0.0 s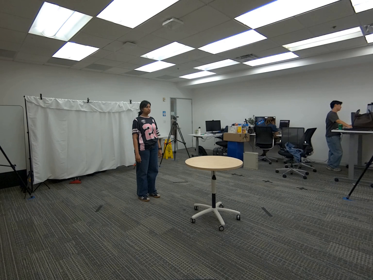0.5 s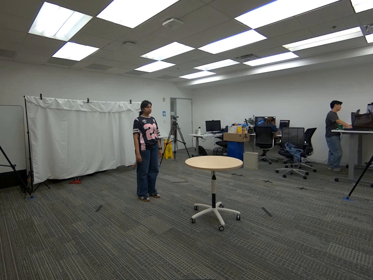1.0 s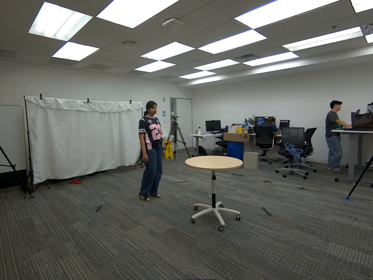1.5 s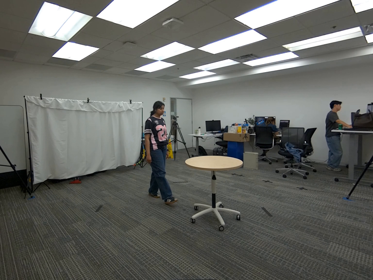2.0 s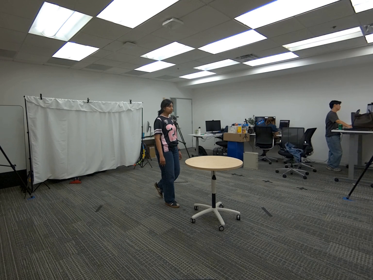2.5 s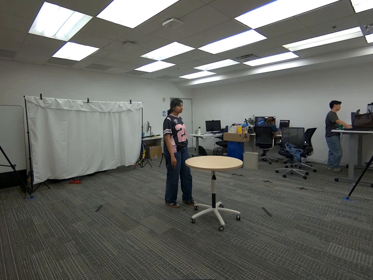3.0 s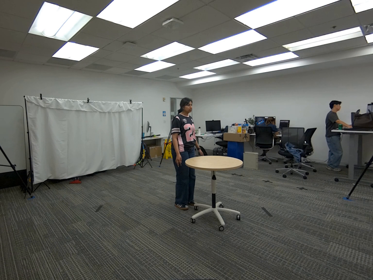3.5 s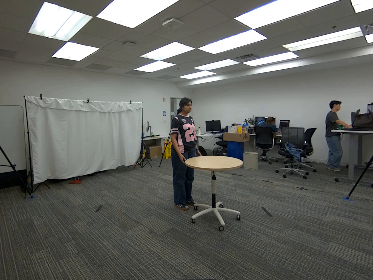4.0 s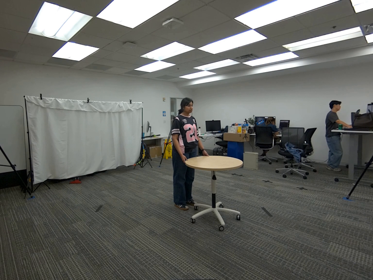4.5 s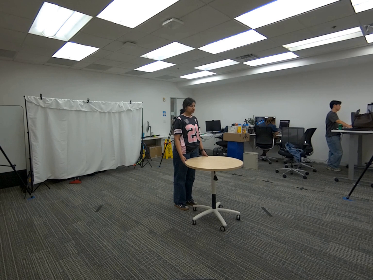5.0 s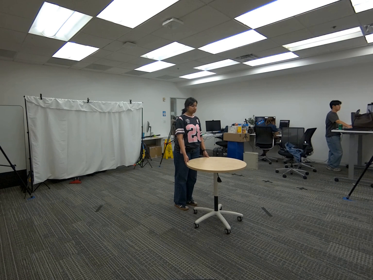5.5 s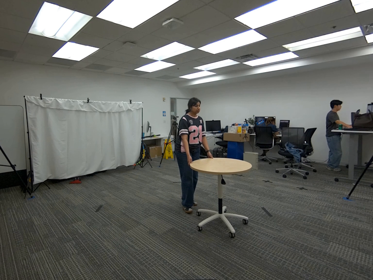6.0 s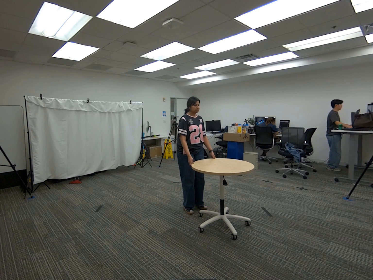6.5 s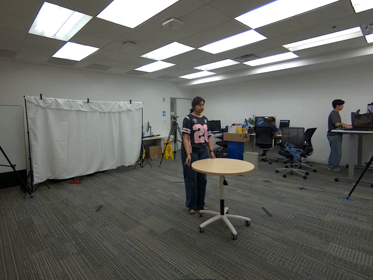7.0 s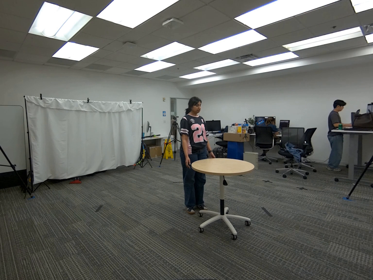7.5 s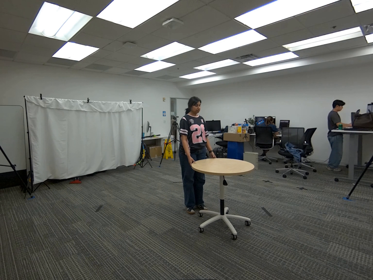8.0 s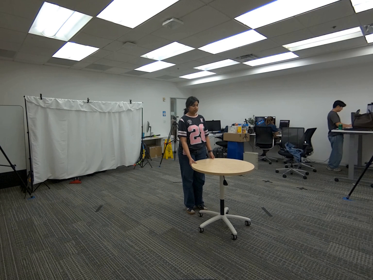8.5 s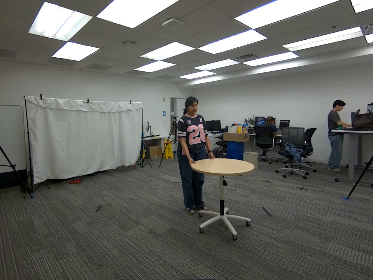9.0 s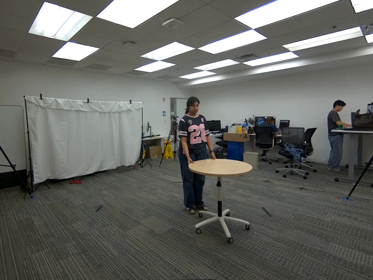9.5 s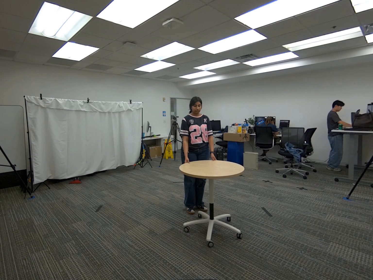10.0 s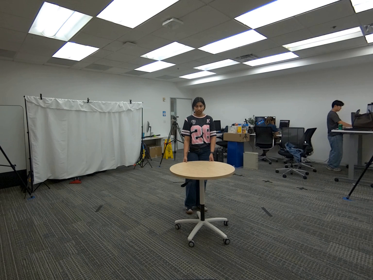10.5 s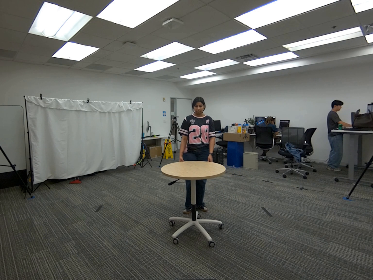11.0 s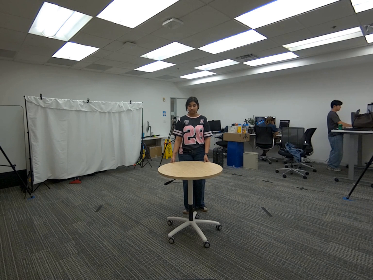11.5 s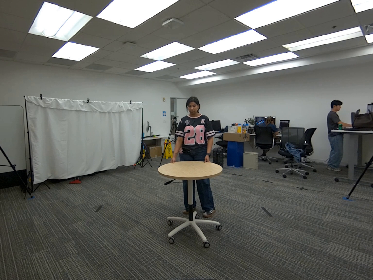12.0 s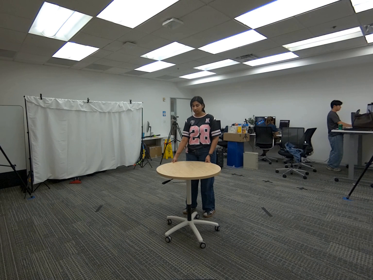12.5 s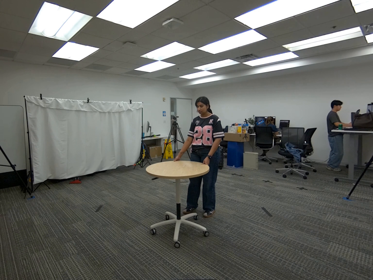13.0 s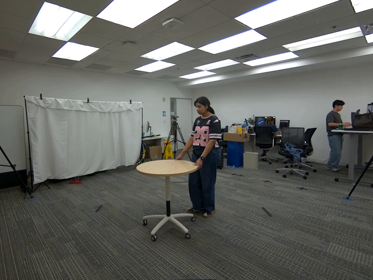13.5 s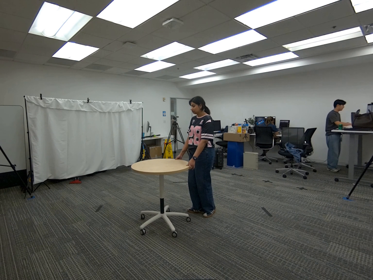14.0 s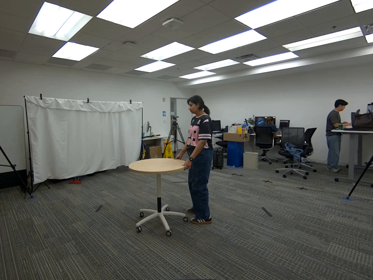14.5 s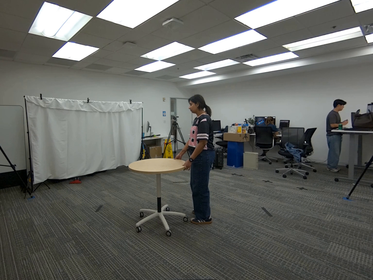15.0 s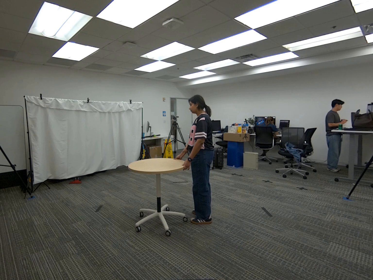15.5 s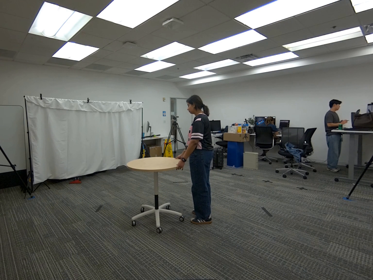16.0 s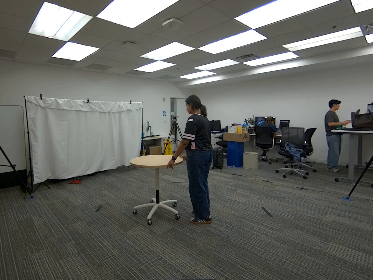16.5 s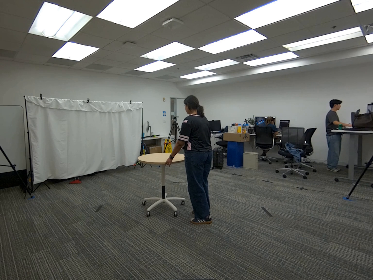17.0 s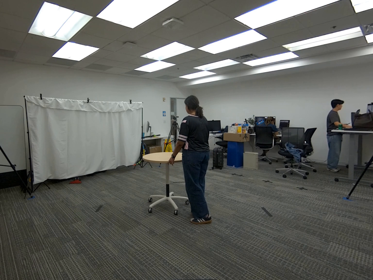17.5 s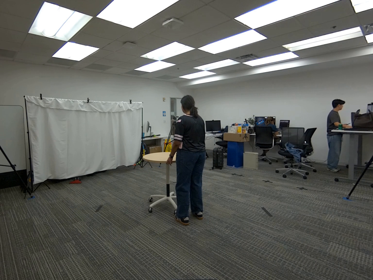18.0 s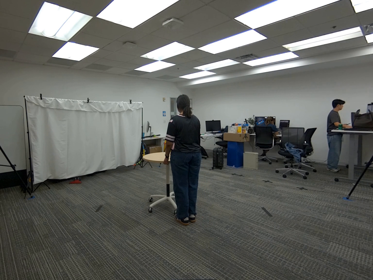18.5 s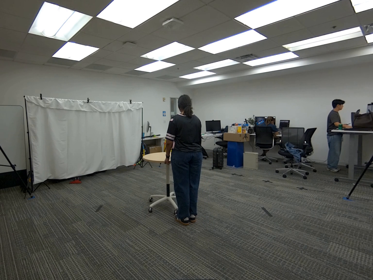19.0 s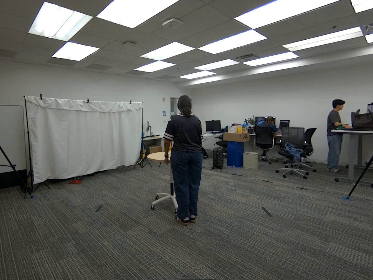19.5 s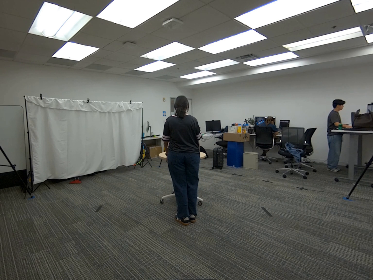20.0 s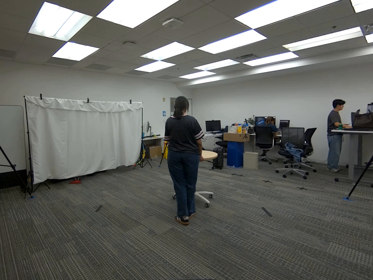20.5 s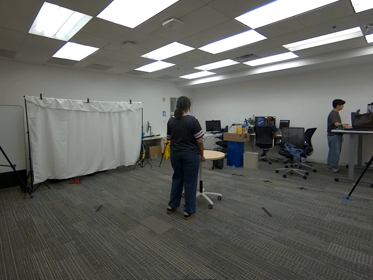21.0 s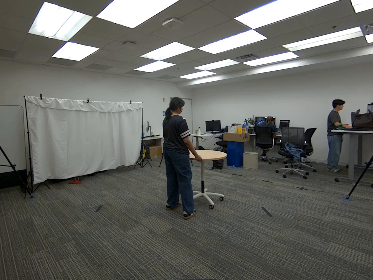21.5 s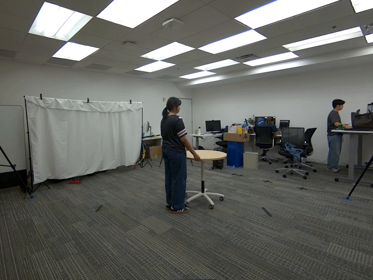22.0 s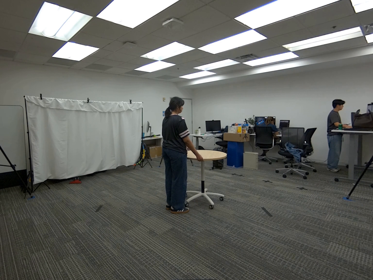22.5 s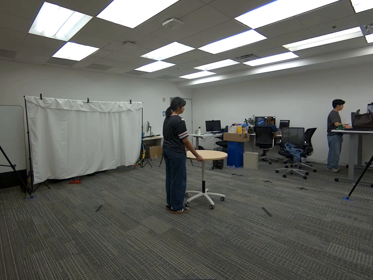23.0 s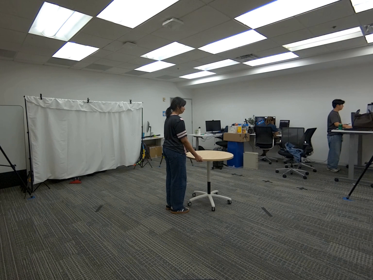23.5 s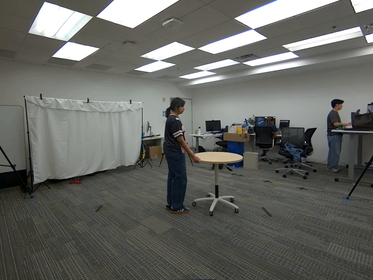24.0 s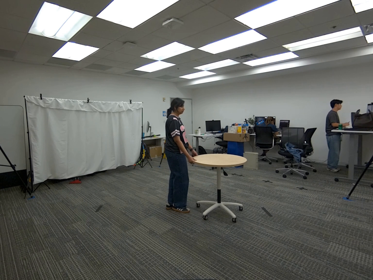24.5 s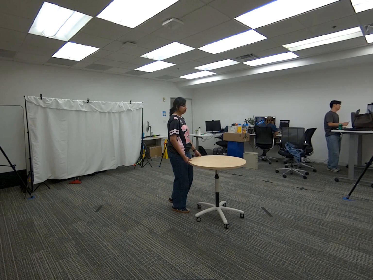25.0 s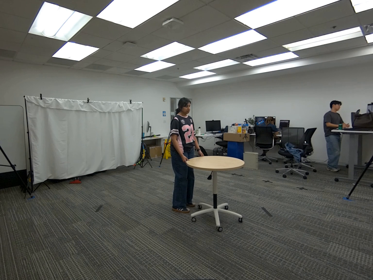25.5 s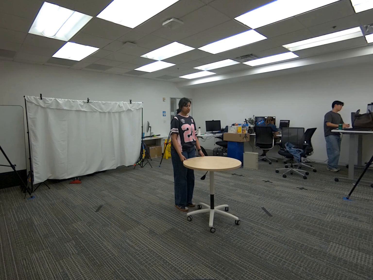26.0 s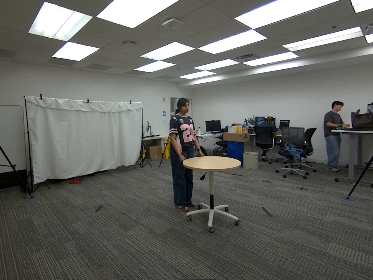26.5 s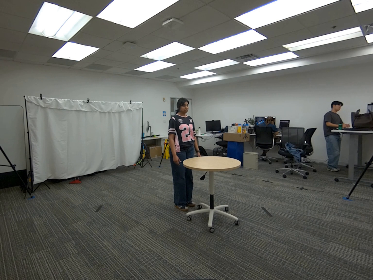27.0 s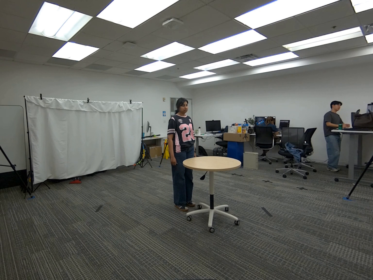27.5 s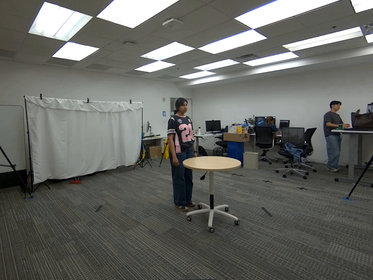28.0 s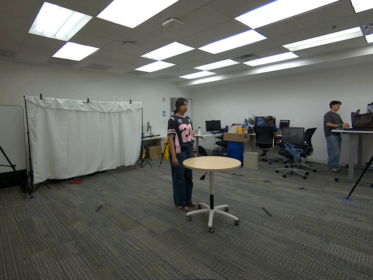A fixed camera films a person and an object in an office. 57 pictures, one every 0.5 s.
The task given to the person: Walk to the round table and grasp it with both hands. Spin the table around you in a circular motion, continuing to rotate it until the sequence is complete.
